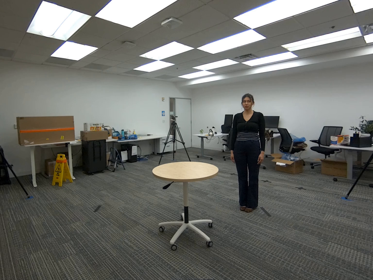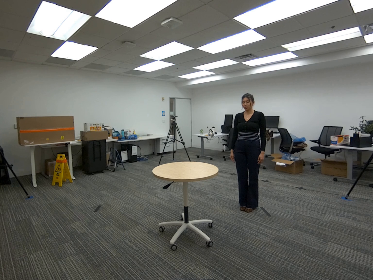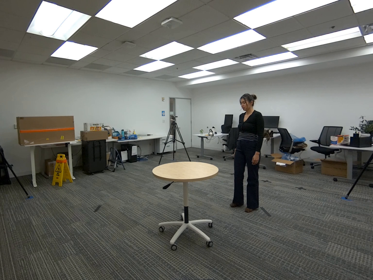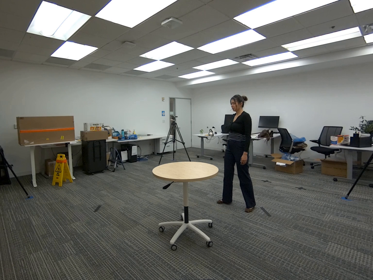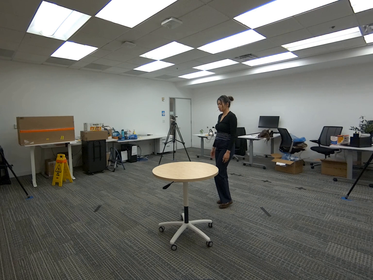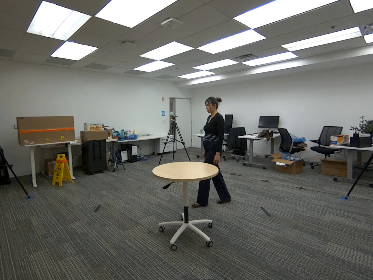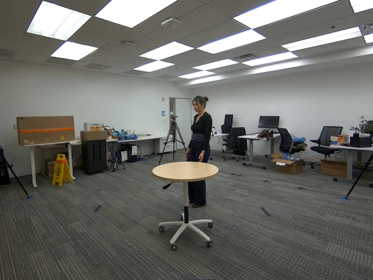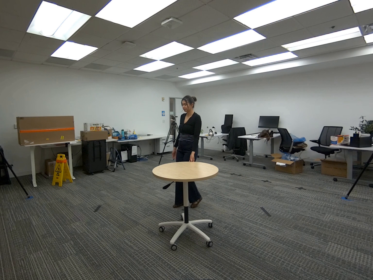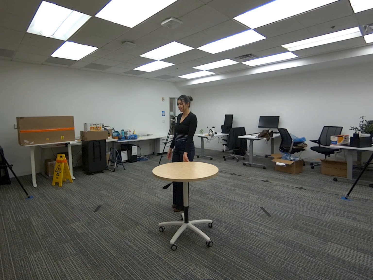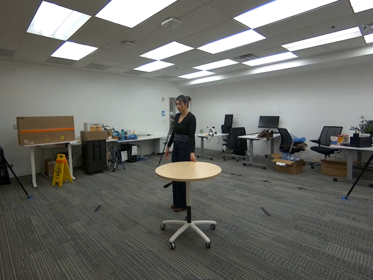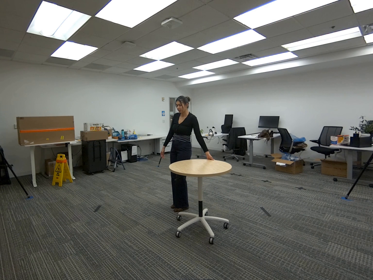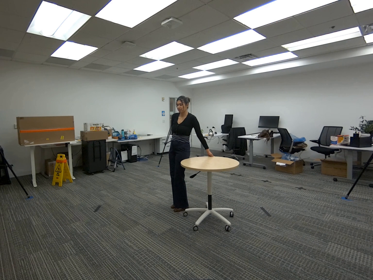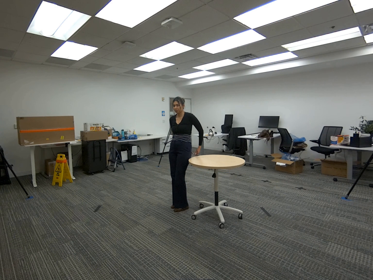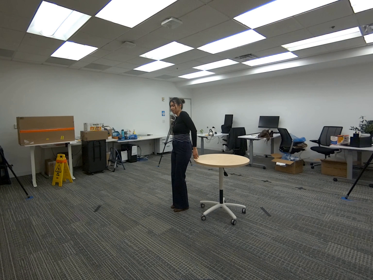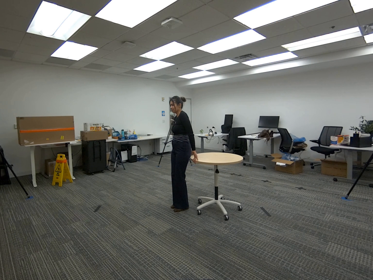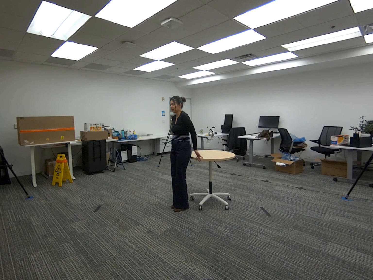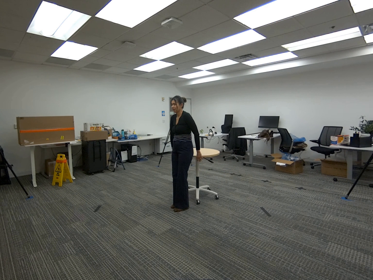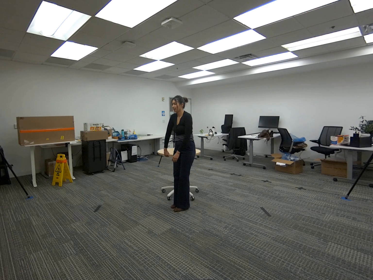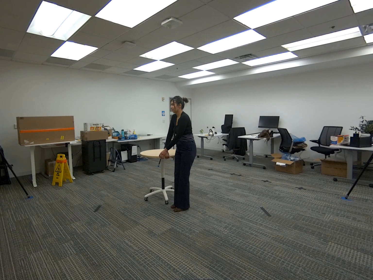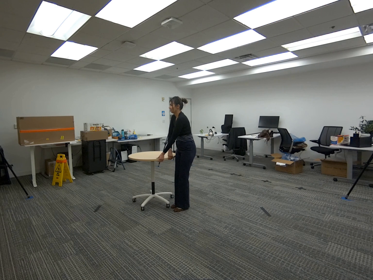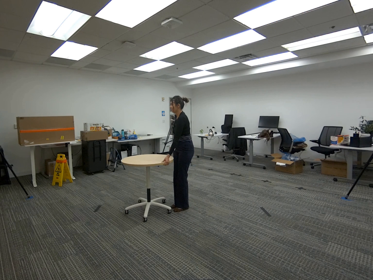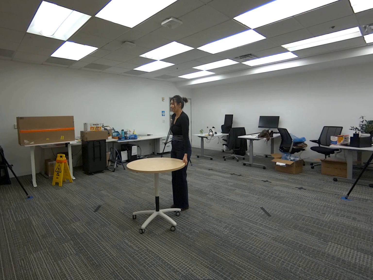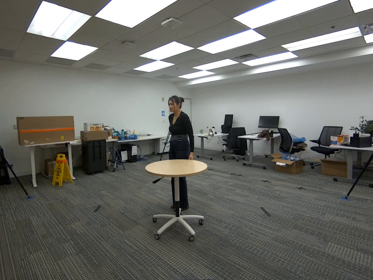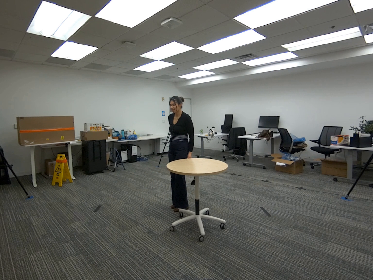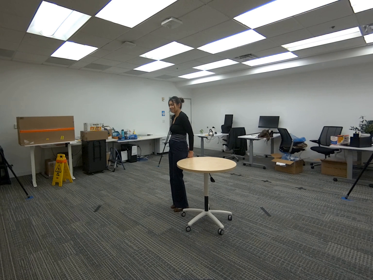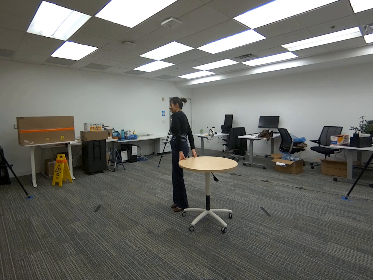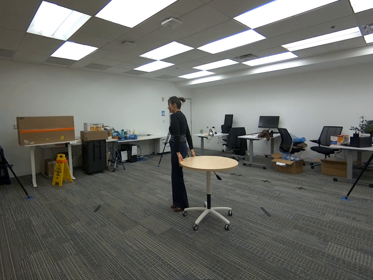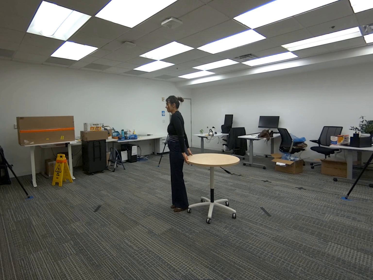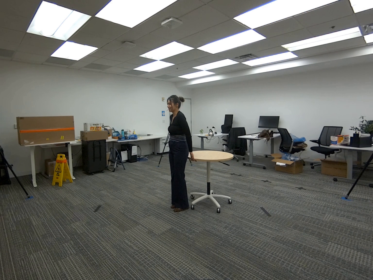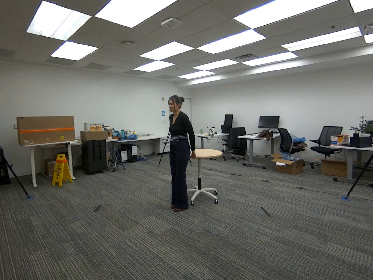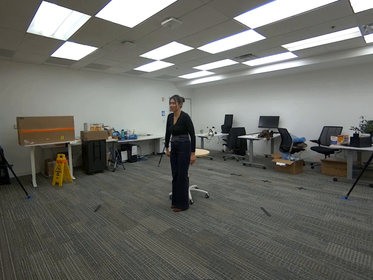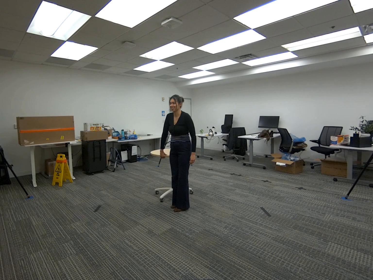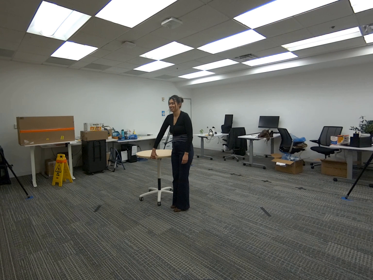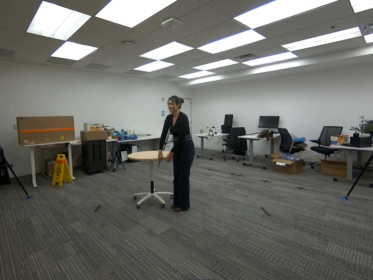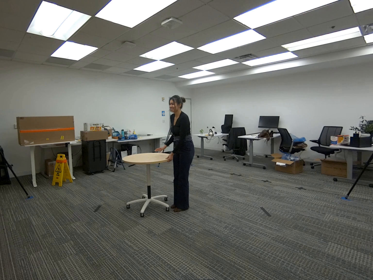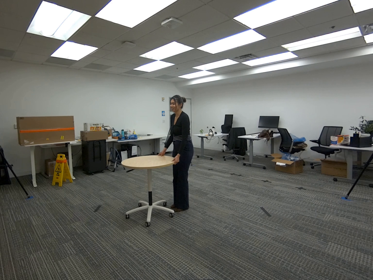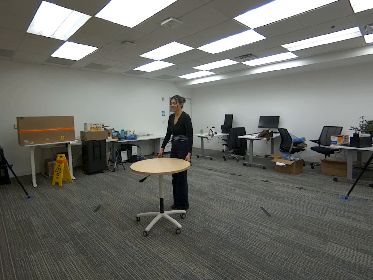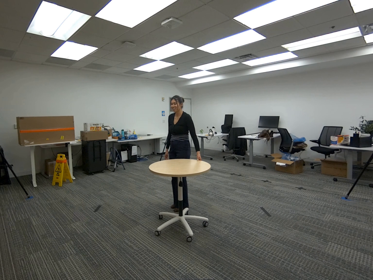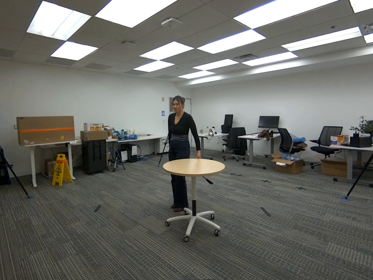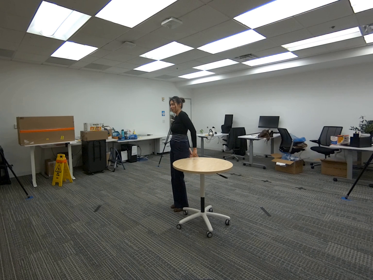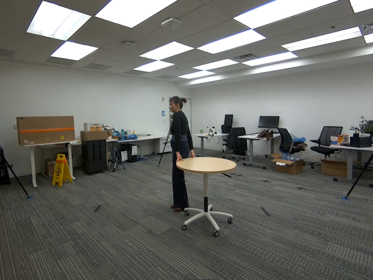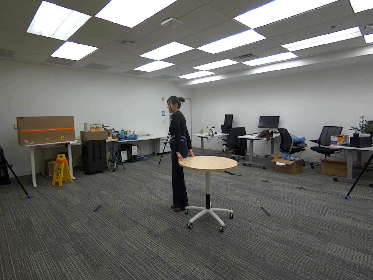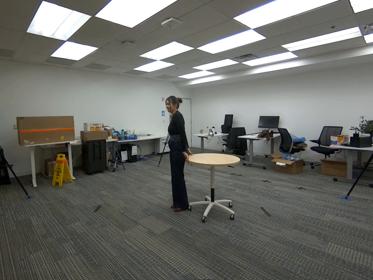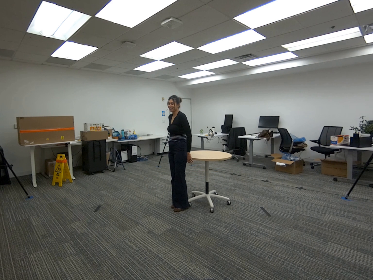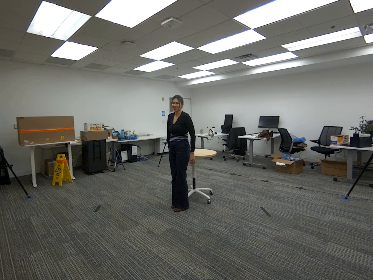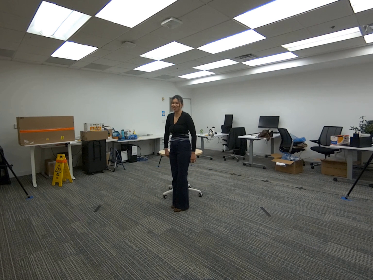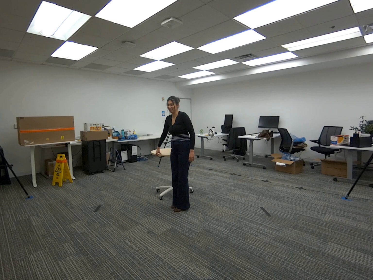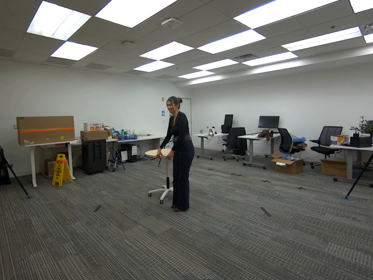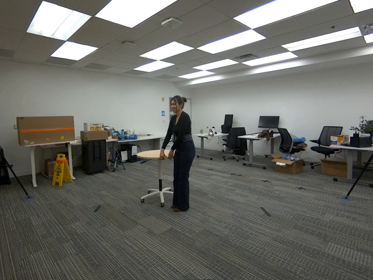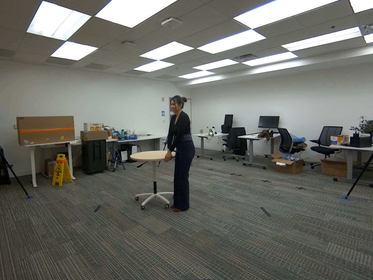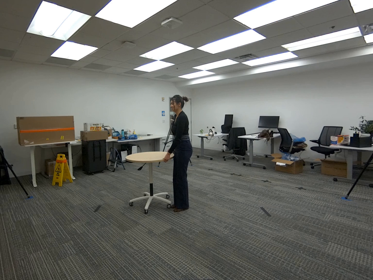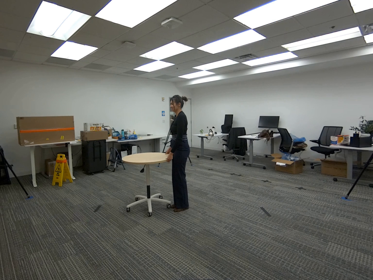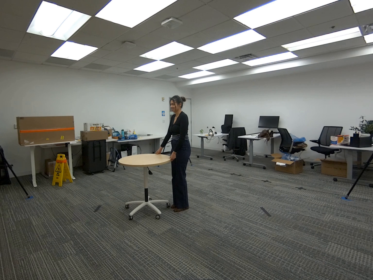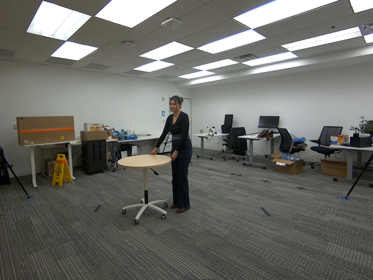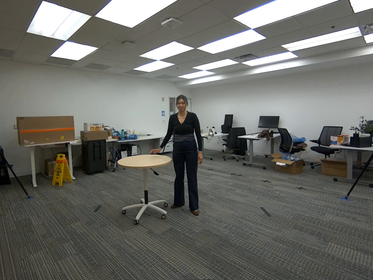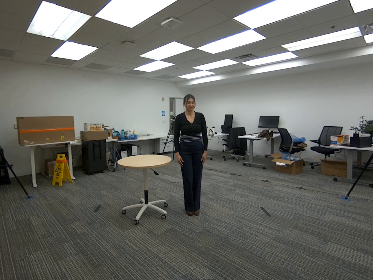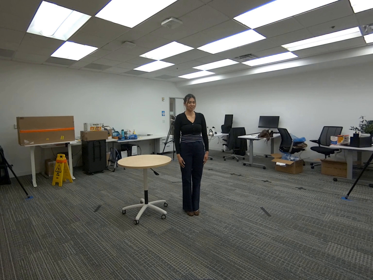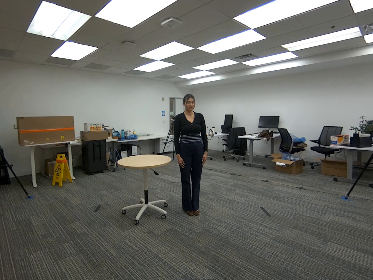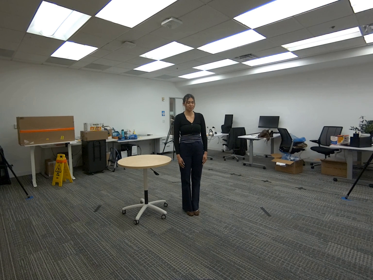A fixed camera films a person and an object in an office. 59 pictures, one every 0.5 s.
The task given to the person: Walk to the round table and grasp it with both hands. Spin the table around you in a circular motion while you remain in place, continuing to rotate it until the sequence is complete.
